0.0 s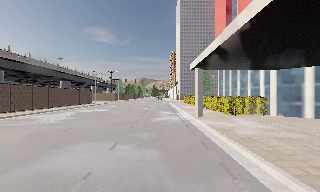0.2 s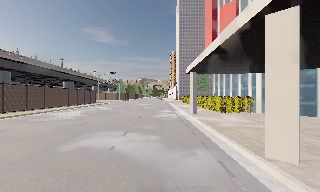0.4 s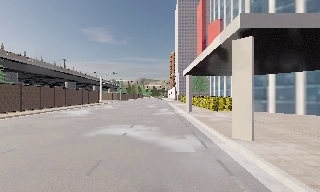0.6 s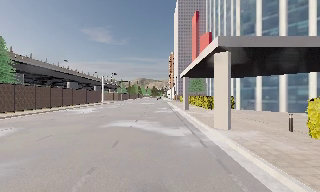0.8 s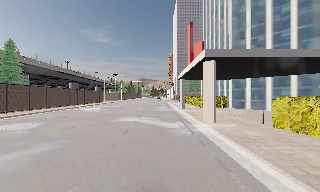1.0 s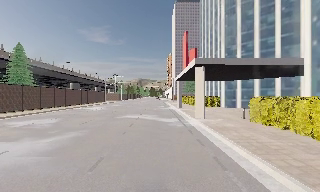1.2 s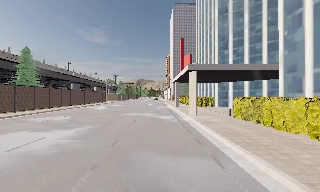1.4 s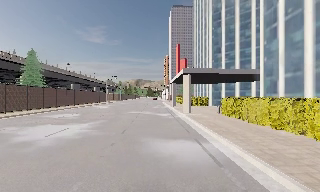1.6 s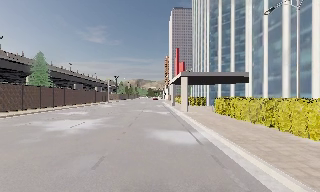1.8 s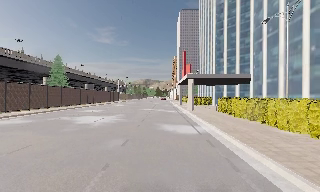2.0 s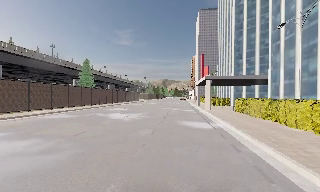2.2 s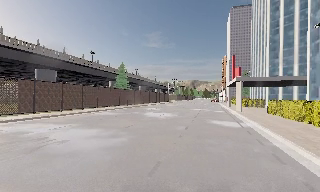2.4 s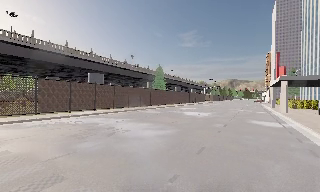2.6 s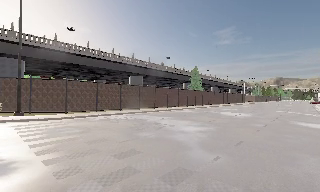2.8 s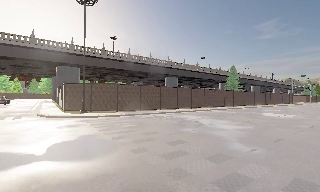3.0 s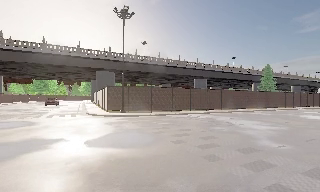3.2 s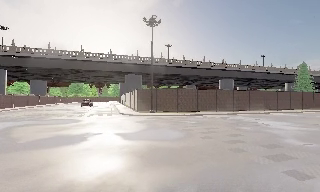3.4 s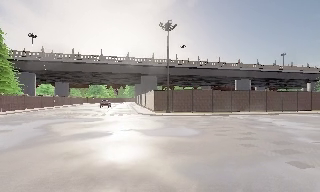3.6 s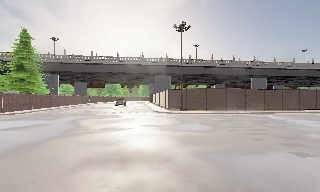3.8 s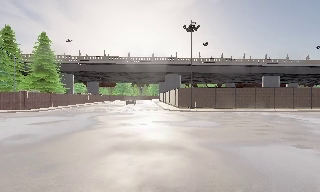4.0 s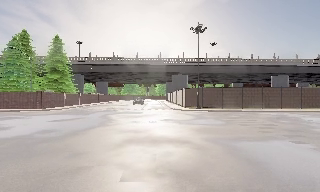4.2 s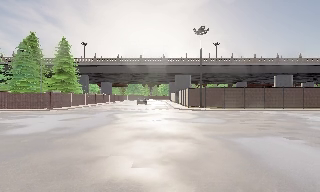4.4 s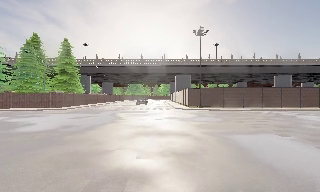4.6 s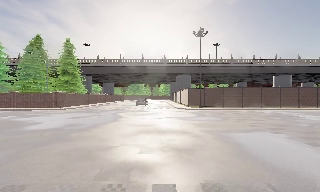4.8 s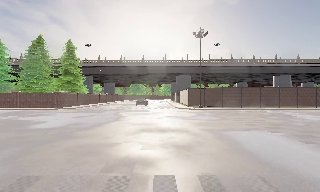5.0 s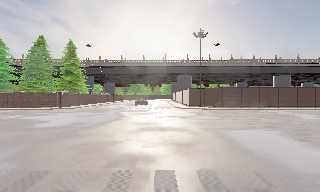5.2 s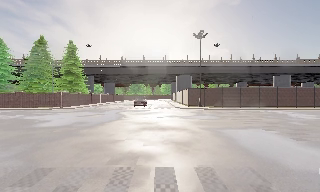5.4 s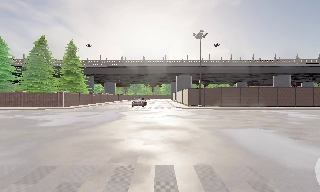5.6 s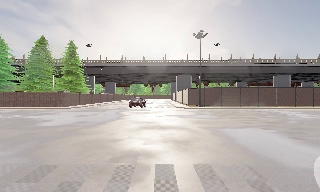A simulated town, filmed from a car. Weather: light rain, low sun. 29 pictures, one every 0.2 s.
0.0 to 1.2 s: The camera travels backward, about 13 m, so what stands in front gets smaller.
1.2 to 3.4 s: The camera pans to its left, which is counterclockwise from overhead, by about 80 degrees. It travels backward, about 18 m.
3.4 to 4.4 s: The camera swings to its left by about 10 degrees, and the scene slides to the right. It travels backward, about 4 m, so what stands in front gets smaller. It loses speed.
4.4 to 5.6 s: The camera travels backward, about 1.5 m, so what stands in front gets smaller. It loses speed.
The film runs backward here.
